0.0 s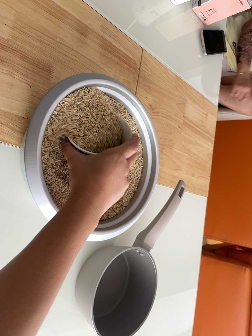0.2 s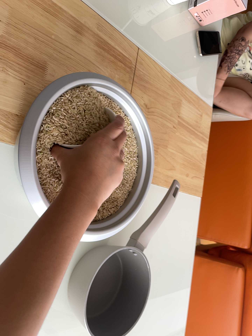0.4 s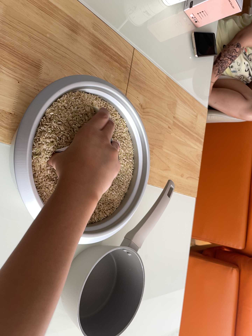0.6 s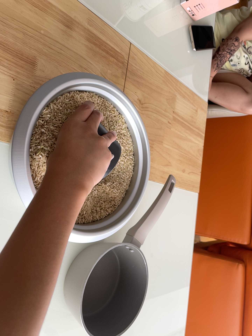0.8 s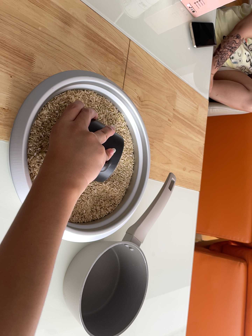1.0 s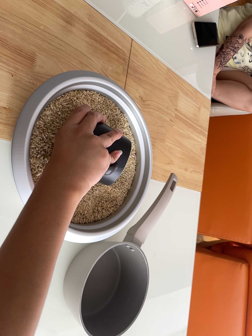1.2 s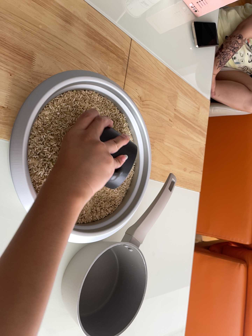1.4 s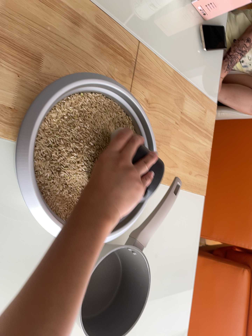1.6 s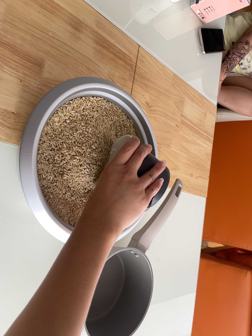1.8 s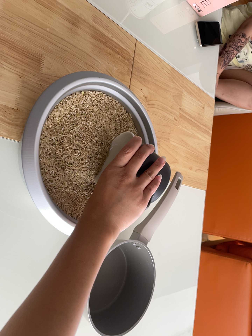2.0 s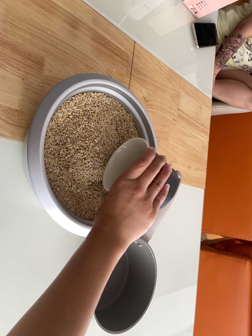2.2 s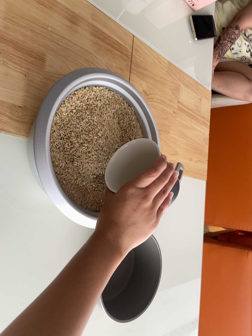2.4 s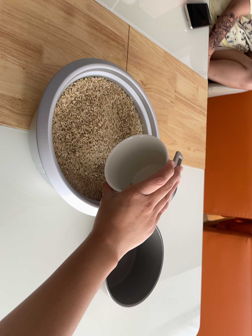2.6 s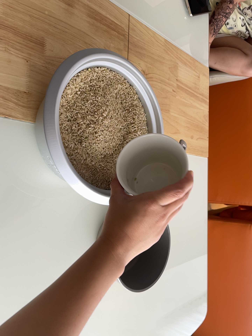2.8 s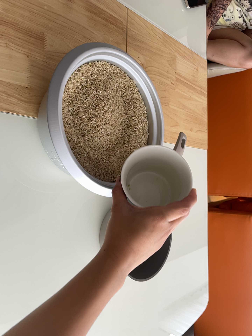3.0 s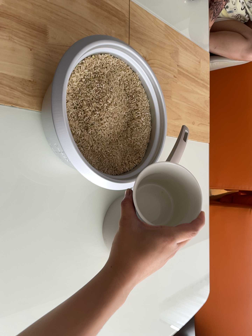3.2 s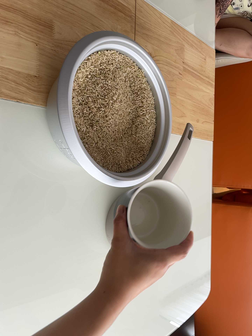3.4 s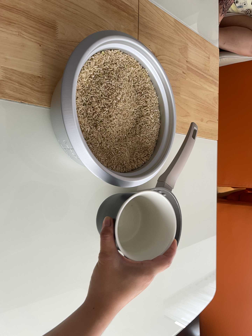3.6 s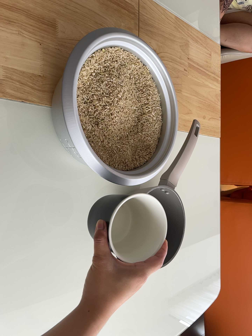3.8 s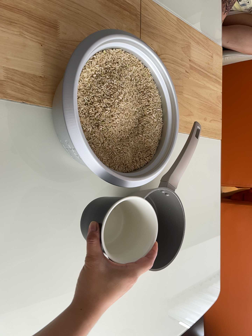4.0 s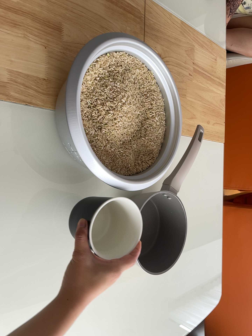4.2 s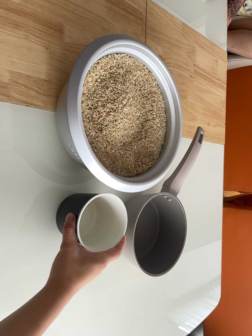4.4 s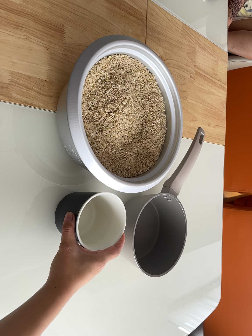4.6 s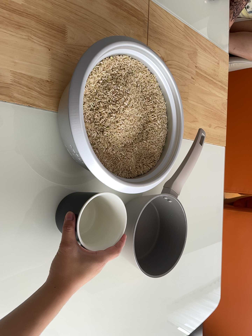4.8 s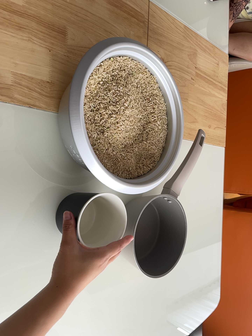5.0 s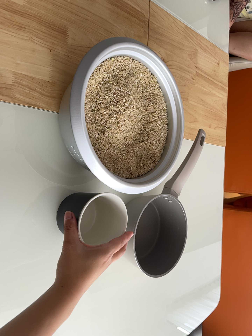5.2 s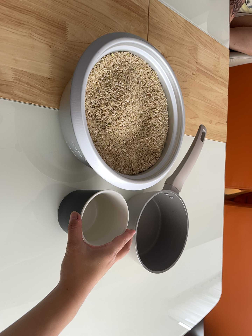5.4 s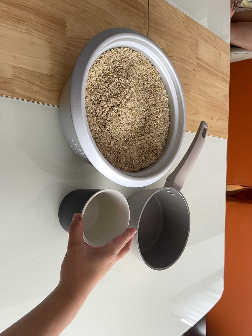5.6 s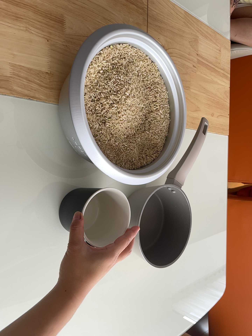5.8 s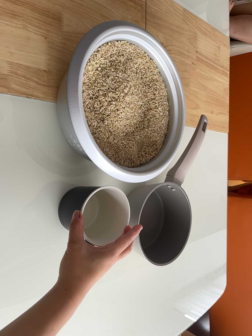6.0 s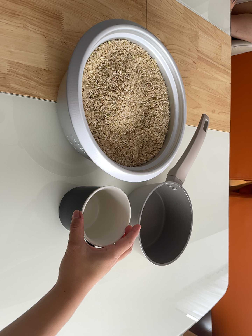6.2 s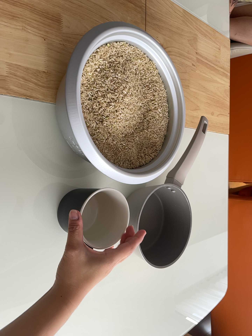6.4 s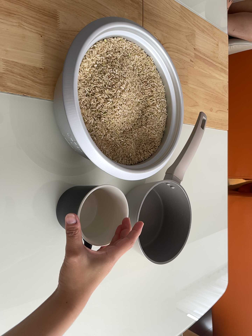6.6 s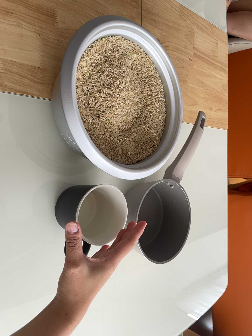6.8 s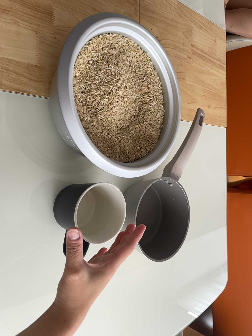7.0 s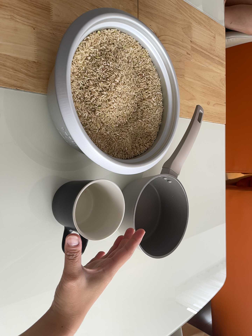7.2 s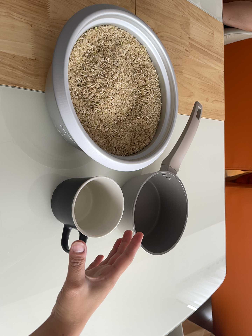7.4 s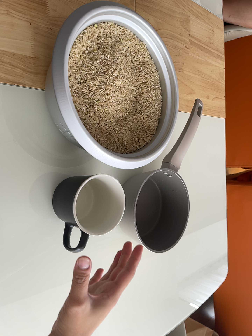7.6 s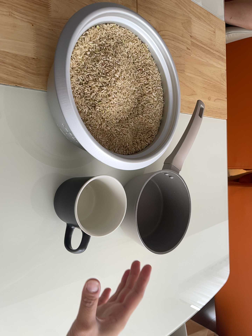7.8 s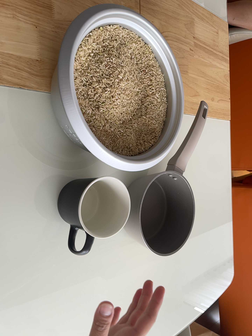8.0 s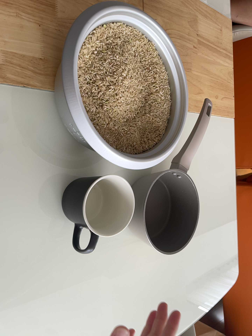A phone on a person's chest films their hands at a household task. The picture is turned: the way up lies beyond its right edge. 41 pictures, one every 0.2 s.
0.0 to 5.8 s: The camera's aim tips toward the bottom of its view by about 10 degrees, and the scene shifts upward. It rolls about its line of sight by about 10 degrees, and the scene rotates counterclockwise.
5.8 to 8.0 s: The camera shifts only a little, or ends up much as it began.
The film runs backward here.
